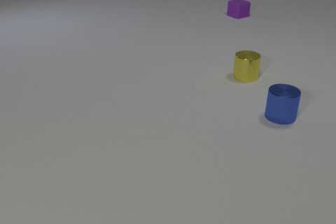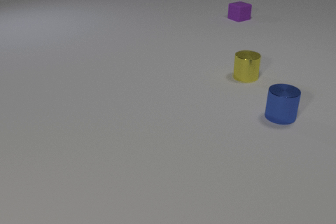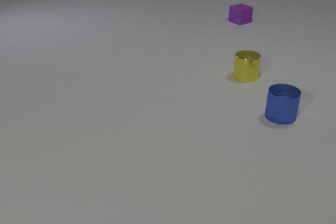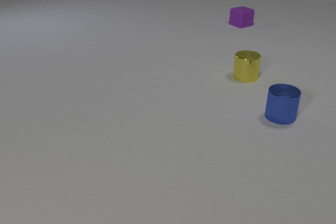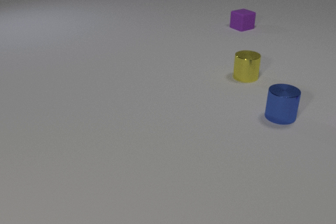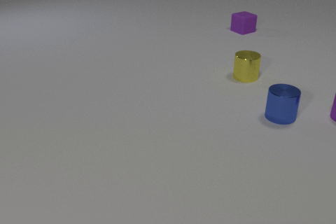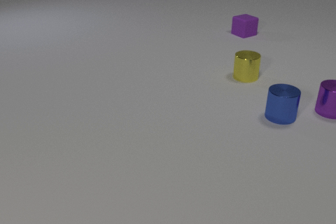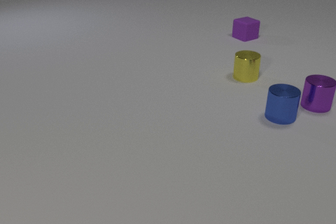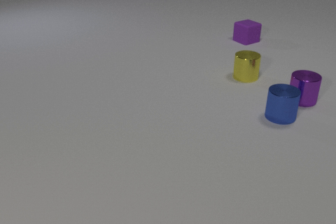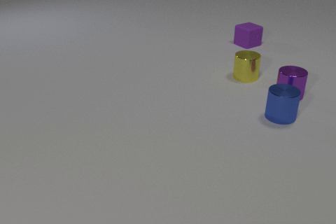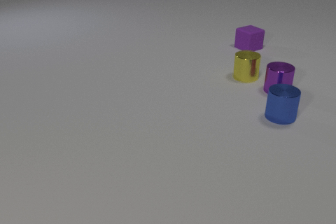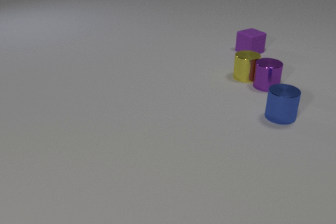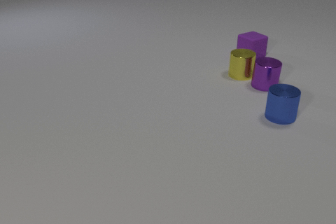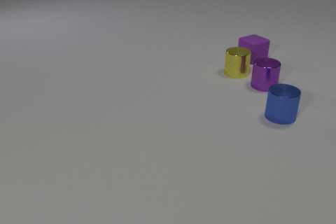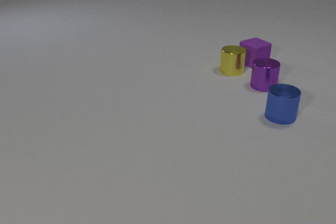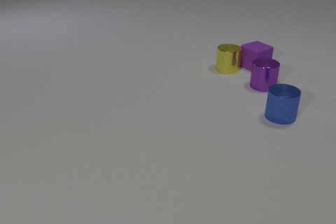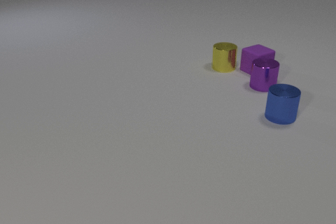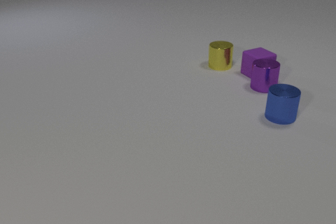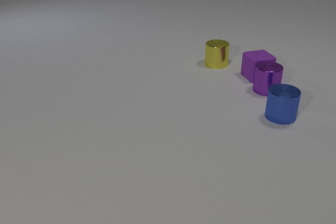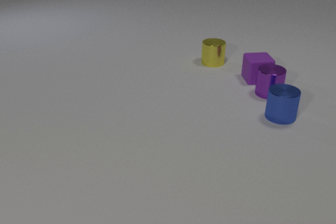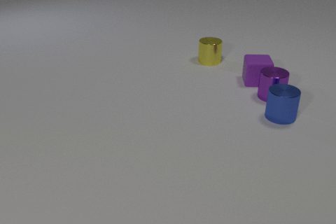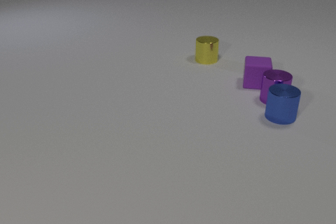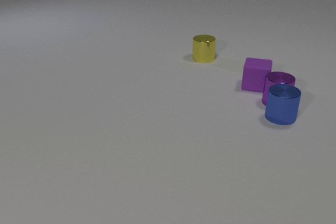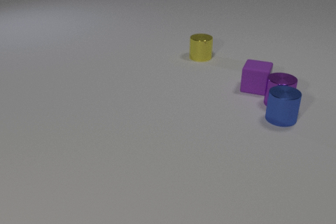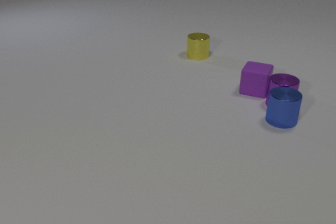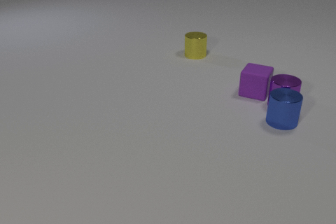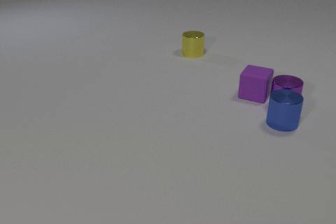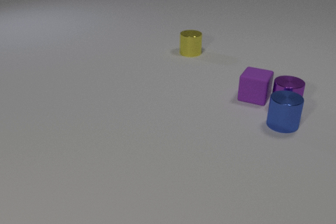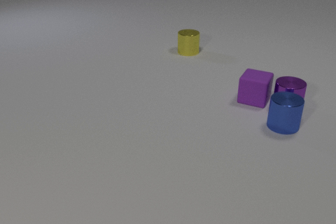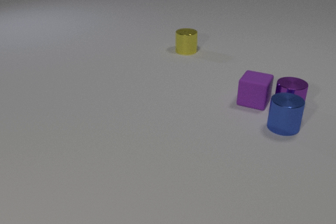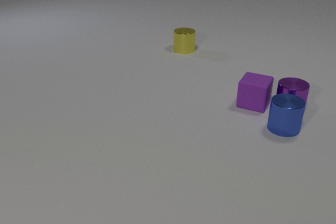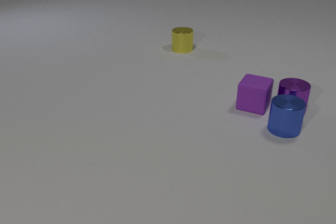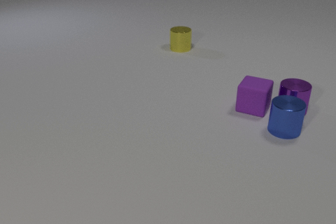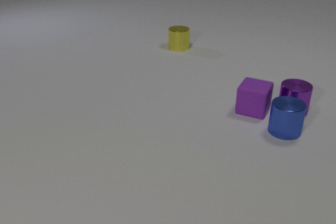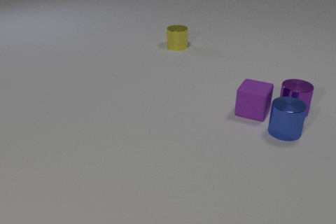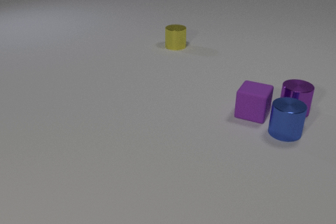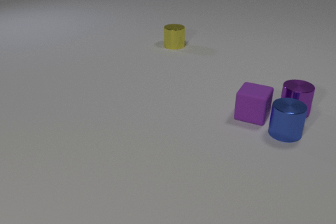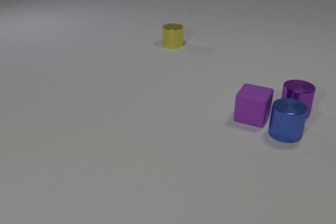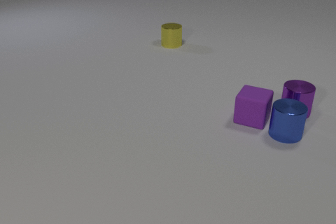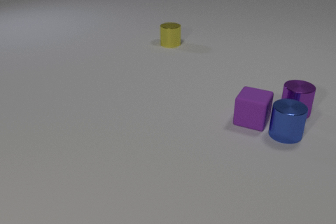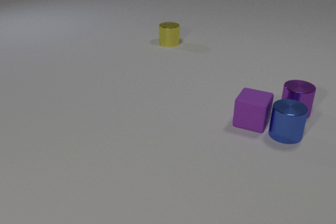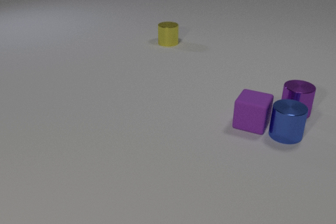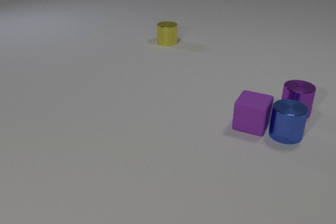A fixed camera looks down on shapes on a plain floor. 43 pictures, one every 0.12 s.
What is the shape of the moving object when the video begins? cube.
What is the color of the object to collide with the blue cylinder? purple.
What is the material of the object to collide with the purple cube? metal.
0.00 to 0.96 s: The purple metal cylinder comes in at the right edge, slides to the left and away from the camera. The purple rubber cube slides toward the camera.
0.96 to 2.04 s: The purple metal cylinder slides to the left and away from the camera. The yellow metal cylinder slides to the left and away from the camera. The purple rubber cube slides toward the camera. The purple metal cylinder and the yellow metal cylinder collide. The purple metal cylinder and the purple rubber cube collide.
2.04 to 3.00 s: The purple metal cylinder slides toward the camera and to the right. The yellow metal cylinder slides away from the camera and to the left. The purple rubber cube slides toward the camera, spins clockwise seen from above by about 60 degrees, its near face sliding to the left. The blue metal cylinder slides toward the camera. The purple metal cylinder and the blue metal cylinder collide.
3.00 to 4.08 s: The purple metal cylinder slides to the right and toward the camera. The yellow metal cylinder slides away from the camera and to the left. The purple rubber cube slides toward the camera. The blue metal cylinder slides toward the camera.
4.08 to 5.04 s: The yellow metal cylinder slides away from the camera and to the left. The purple rubber cube slides toward the camera.
